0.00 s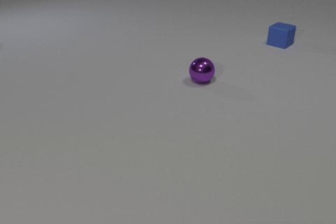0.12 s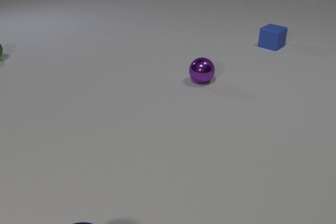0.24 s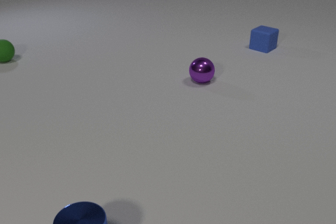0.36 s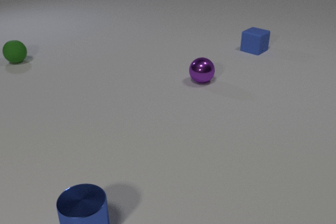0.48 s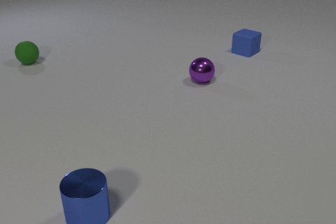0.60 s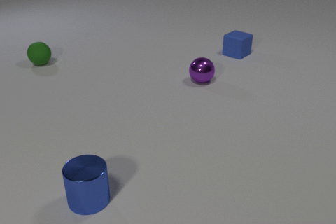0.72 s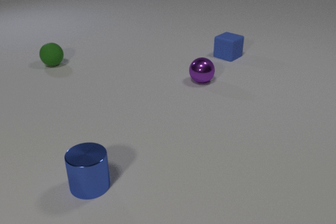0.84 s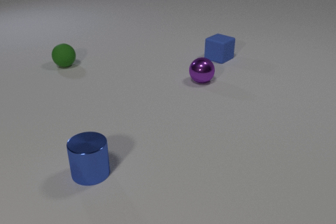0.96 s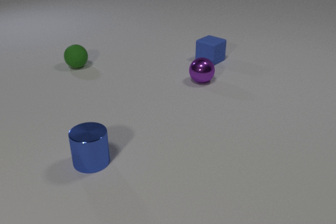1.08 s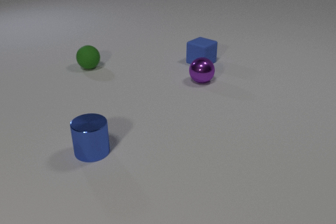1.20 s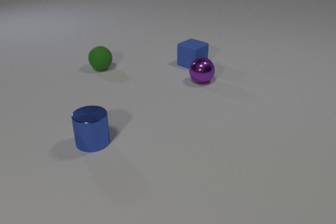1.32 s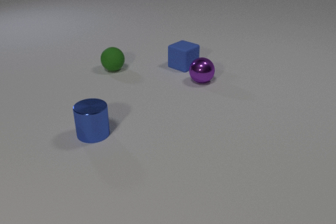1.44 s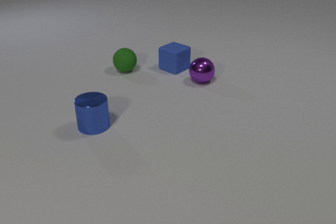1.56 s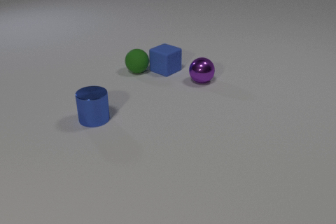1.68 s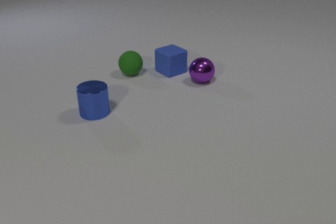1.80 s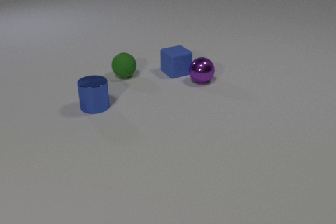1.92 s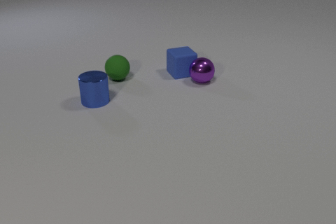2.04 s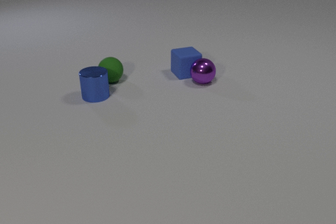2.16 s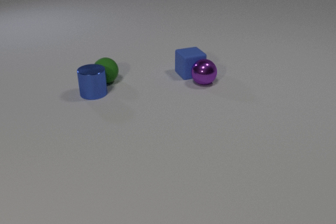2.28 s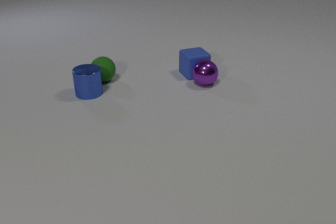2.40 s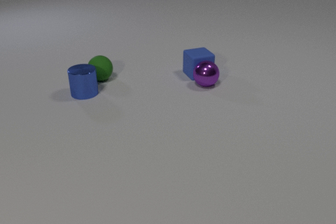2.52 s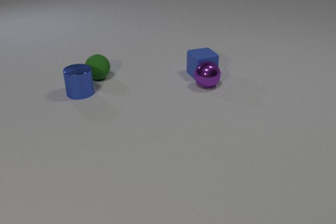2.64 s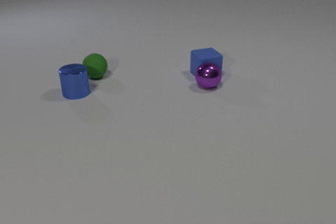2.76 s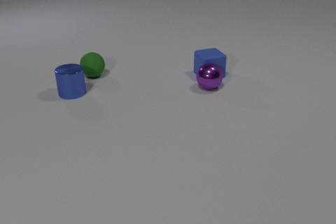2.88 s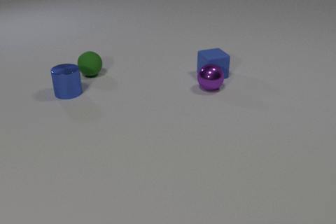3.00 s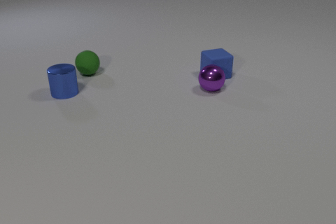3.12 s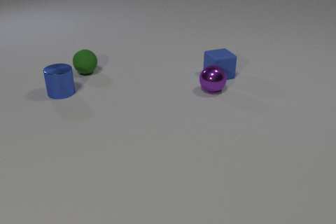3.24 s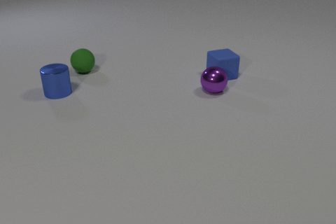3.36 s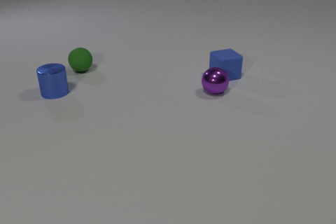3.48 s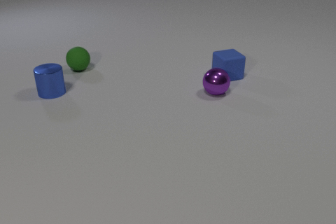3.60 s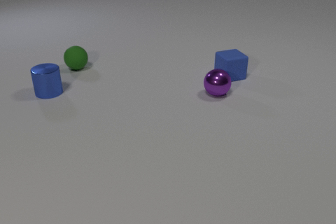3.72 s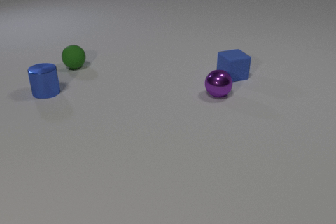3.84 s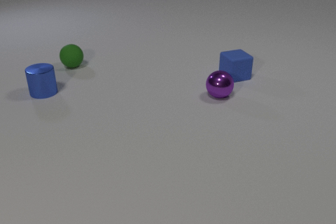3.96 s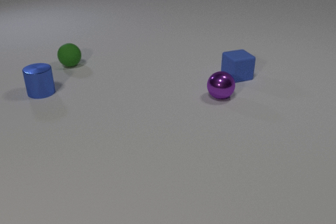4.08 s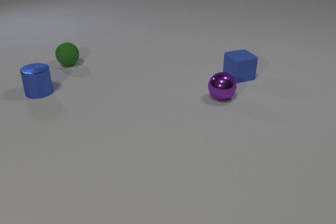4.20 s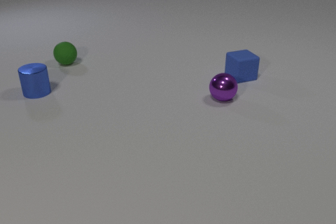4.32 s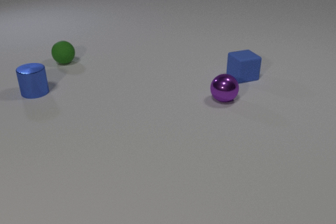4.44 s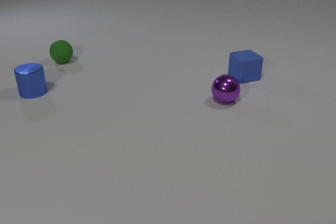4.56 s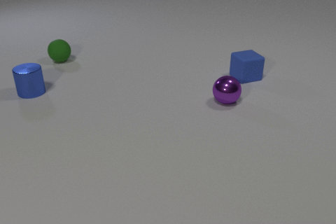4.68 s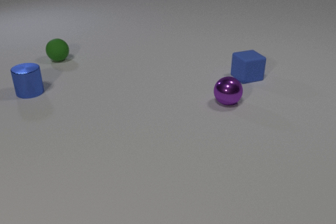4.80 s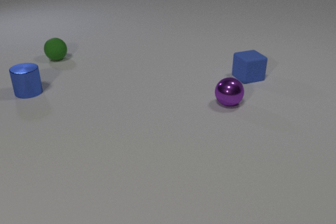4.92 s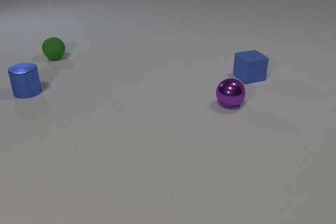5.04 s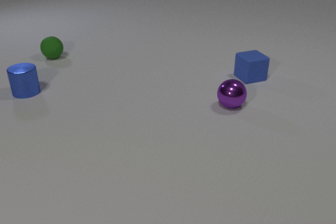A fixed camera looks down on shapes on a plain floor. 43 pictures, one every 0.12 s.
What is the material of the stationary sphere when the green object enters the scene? metal.
How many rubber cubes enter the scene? 0.
What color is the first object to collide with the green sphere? blue.
0.00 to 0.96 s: The green rubber sphere comes in at the left edge, rolls to the right and toward the camera. The blue rubber cube slides to the left and toward the camera. The blue metal cylinder comes in at the bottom edge, slides away from the camera.
0.96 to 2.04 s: The green rubber sphere rolls toward the camera and to the right. The blue rubber cube slides toward the camera and to the left, spins so that its near face slides to the left, clockwise seen from above. The blue metal cylinder slides away from the camera. The green rubber sphere and the blue rubber cube collide. The blue rubber cube and the purple metal sphere collide.
2.04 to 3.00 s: The green rubber sphere rolls to the left and away from the camera. The blue rubber cube slides to the right. The blue metal cylinder slides to the left and away from the camera. The purple metal sphere rolls toward the camera and to the right. The green rubber sphere and the blue metal cylinder collide.
3.00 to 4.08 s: The green rubber sphere rolls away from the camera and to the left. The blue rubber cube slides to the right. The blue metal cylinder slides to the left. The purple metal sphere rolls toward the camera and to the right.
4.08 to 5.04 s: The green rubber sphere rolls away from the camera and to the left. The blue rubber cube slides to the right. The blue metal cylinder slides to the left. The purple metal sphere rolls toward the camera and to the right.
